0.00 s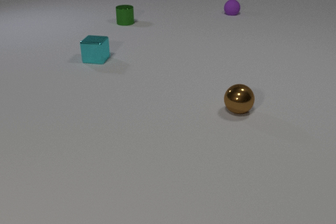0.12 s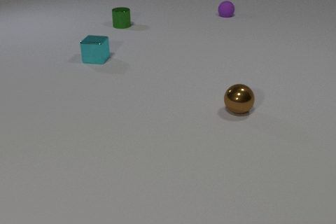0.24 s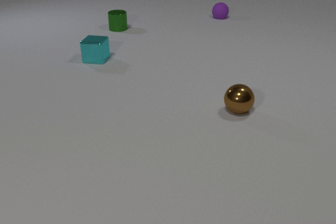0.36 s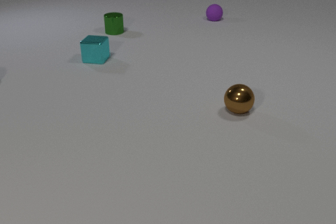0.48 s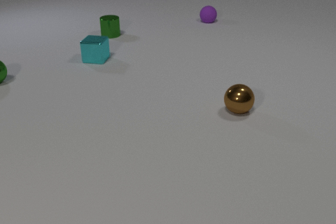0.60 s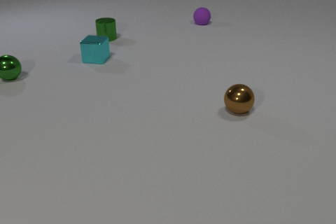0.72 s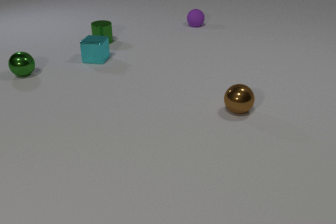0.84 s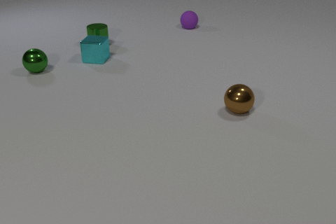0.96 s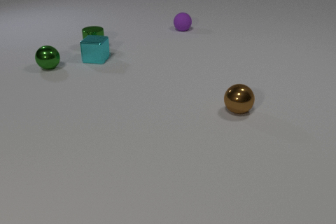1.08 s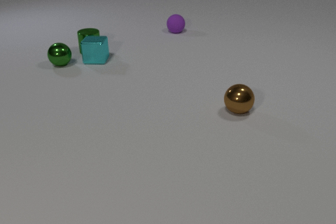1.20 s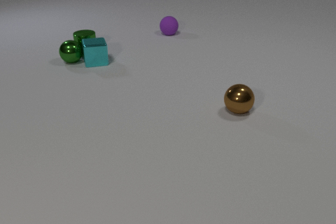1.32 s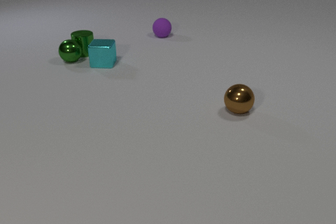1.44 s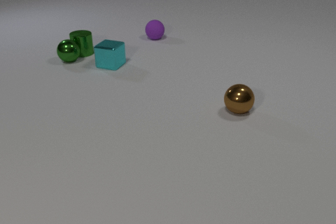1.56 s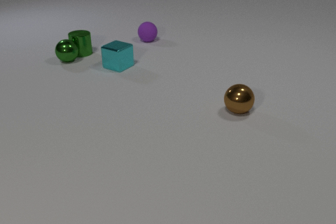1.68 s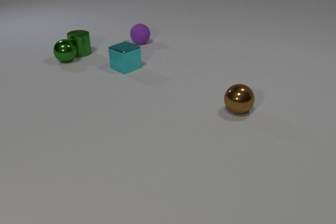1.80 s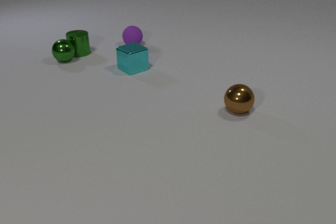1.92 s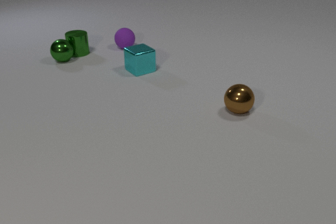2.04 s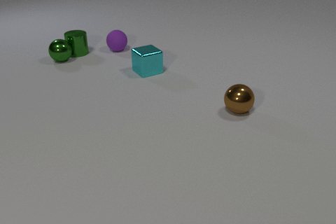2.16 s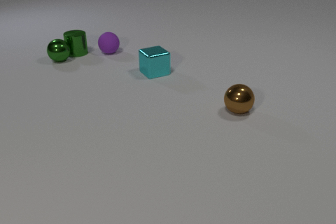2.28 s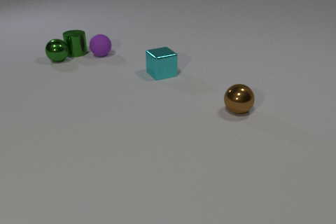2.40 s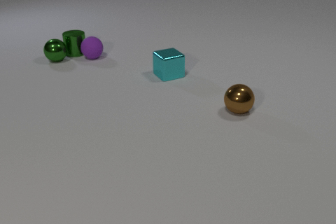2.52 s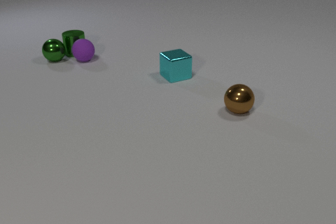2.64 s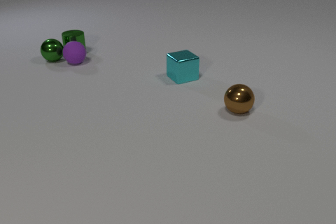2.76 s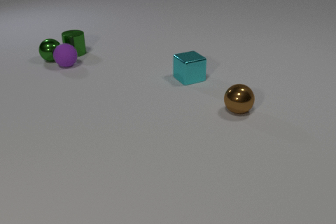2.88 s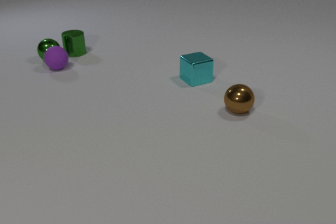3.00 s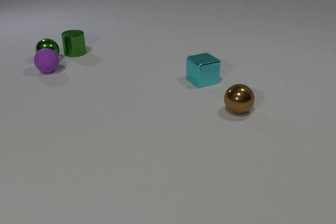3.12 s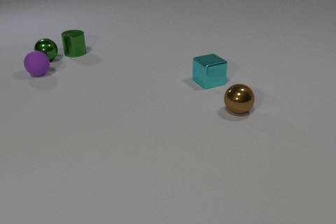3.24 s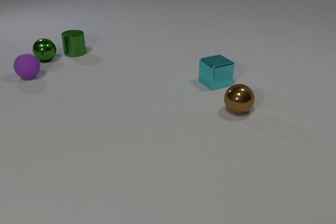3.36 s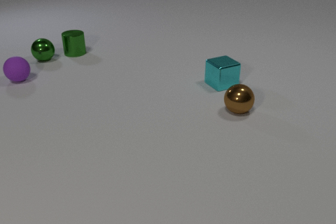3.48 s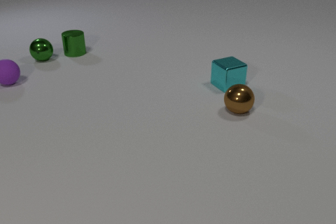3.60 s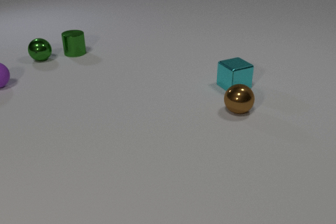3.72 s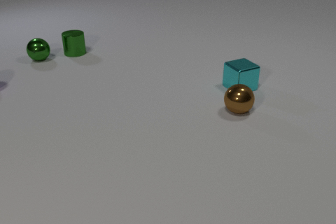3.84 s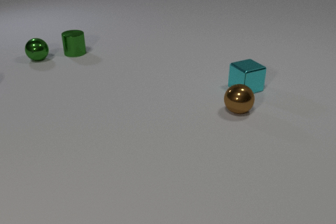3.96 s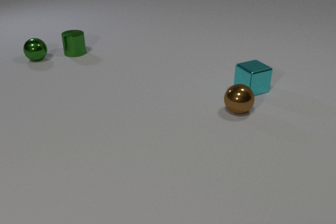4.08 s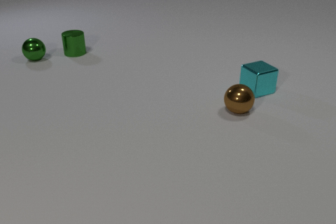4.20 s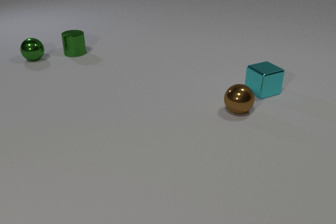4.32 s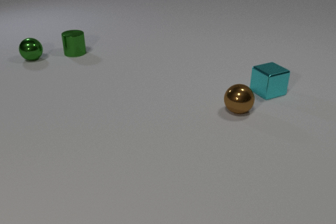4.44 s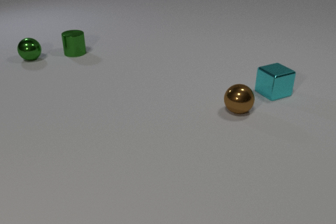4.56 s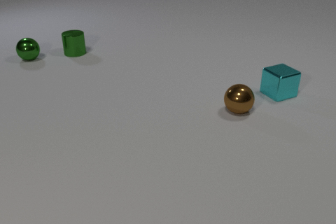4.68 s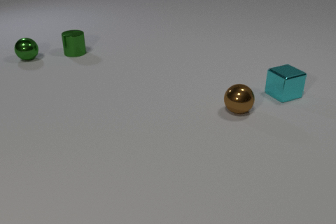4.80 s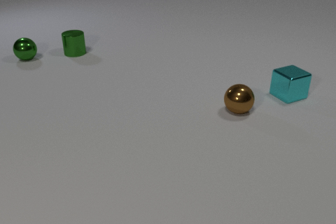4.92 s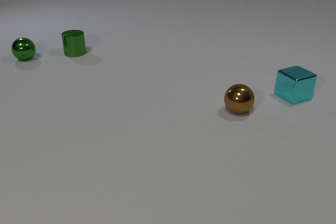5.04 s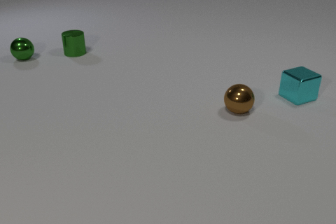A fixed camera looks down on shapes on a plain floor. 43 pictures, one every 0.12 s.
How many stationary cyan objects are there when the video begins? 1.
What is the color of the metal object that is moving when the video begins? green.
What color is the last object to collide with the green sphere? purple.
0.00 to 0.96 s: The green metal sphere comes in at the left edge, rolls to the right. The green metal cylinder slides toward the camera and to the left. The purple rubber sphere rolls toward the camera and to the left.
0.96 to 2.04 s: The green metal sphere rolls away from the camera and to the right. The green metal cylinder slides to the left and toward the camera. The purple rubber sphere rolls to the left and toward the camera. The cyan metal cube slides to the right and toward the camera, spins clockwise seen from above by about 45 degrees, its near face sliding to the left. The green metal cylinder and the cyan metal cube collide. The green metal sphere and the cyan metal cube collide. The green metal sphere and the green metal cylinder collide.
2.04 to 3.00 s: The green metal sphere rolls to the left and away from the camera. The purple rubber sphere rolls to the left and toward the camera. The cyan metal cube slides to the right. The green metal sphere and the purple rubber sphere collide.
3.00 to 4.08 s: The green metal sphere rolls to the left and away from the camera. The purple rubber sphere rolls to the left and toward the camera, leaves at the left edge. The cyan metal cube slides to the right.
4.08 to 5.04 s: The green metal sphere rolls to the left and away from the camera. The cyan metal cube slides to the right.
